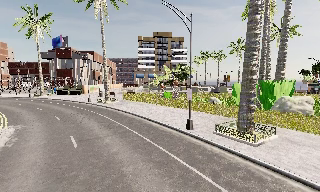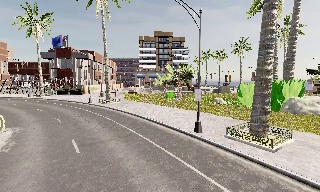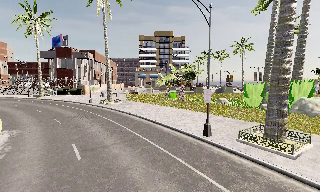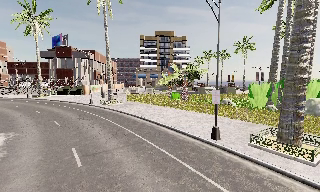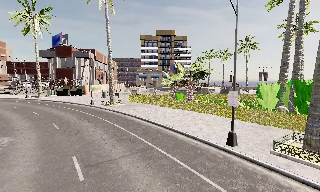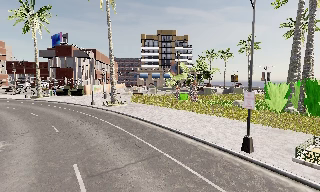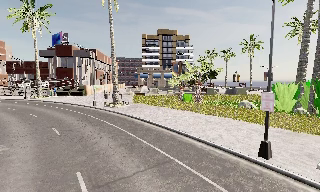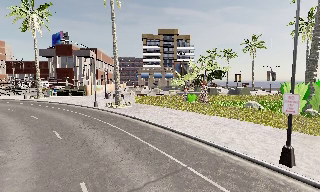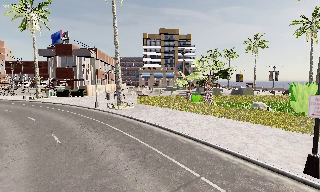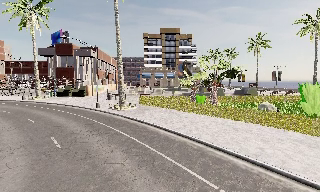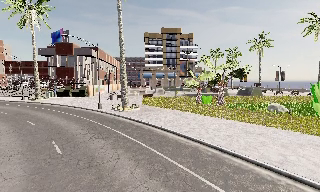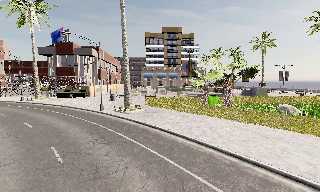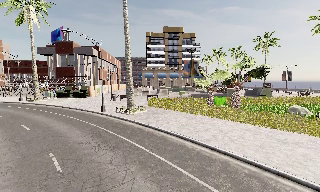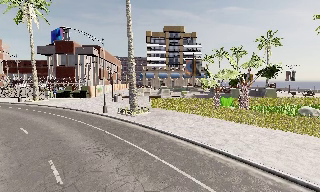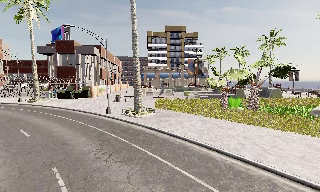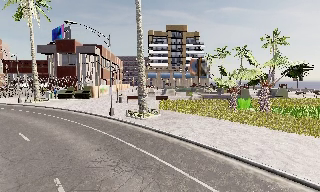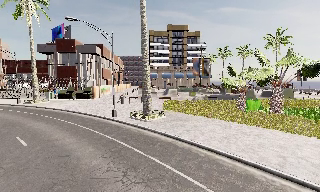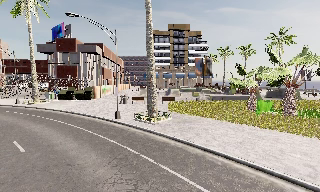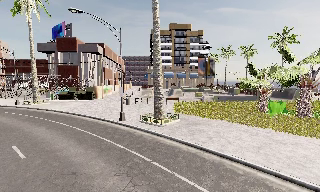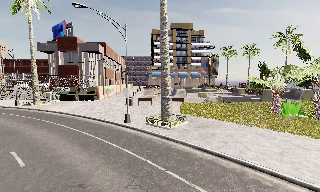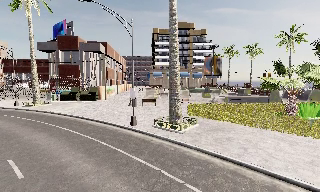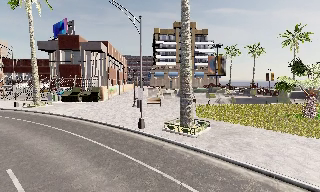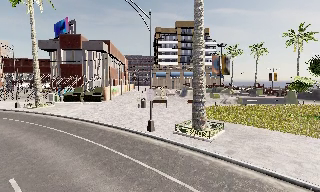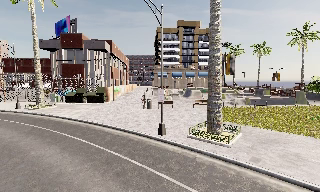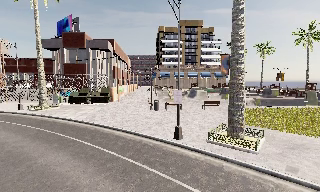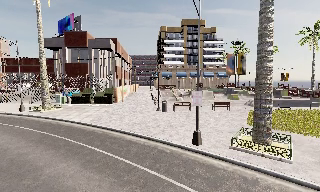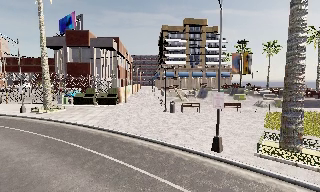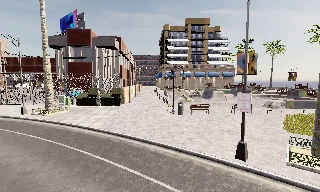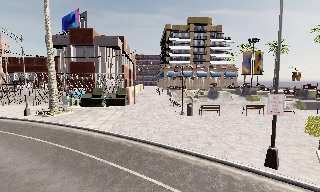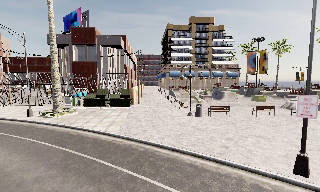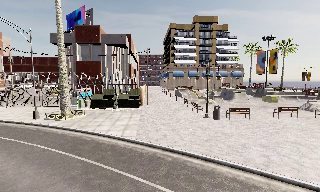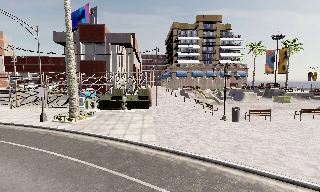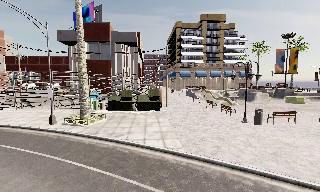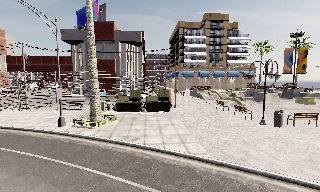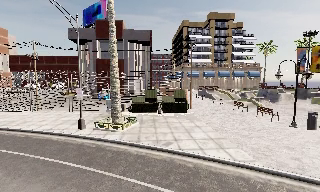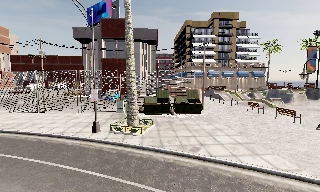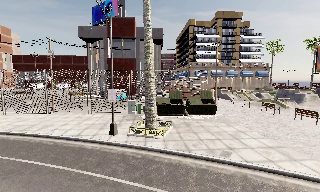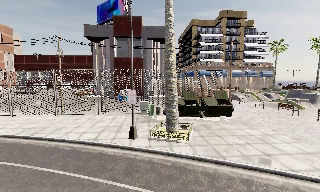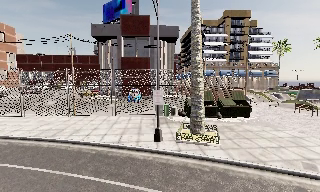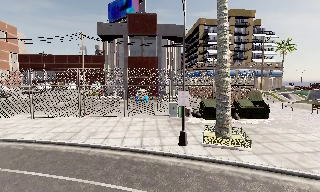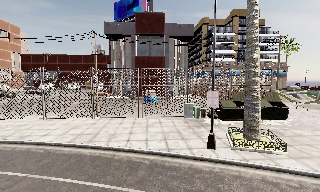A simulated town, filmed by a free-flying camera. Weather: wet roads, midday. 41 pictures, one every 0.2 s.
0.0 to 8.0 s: The camera travels to its left and forward, about 40 m, so close, fixed things drift to the right. It gains speed.
The film runs forward here.
